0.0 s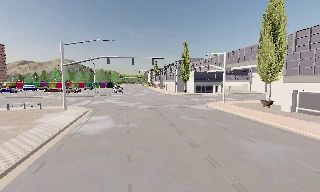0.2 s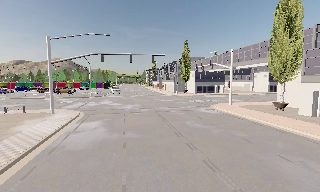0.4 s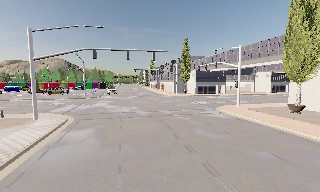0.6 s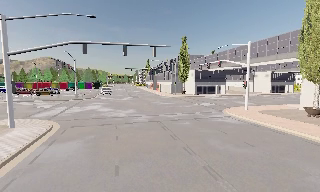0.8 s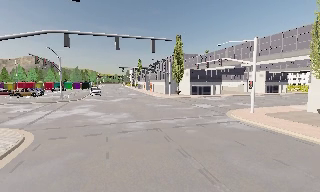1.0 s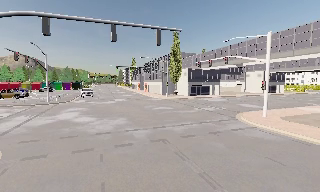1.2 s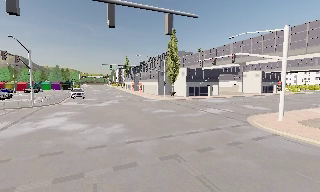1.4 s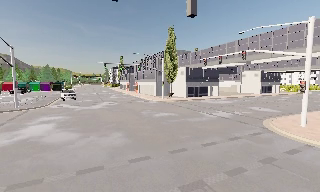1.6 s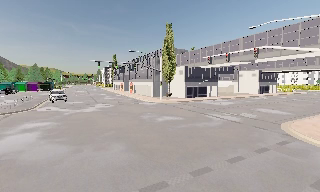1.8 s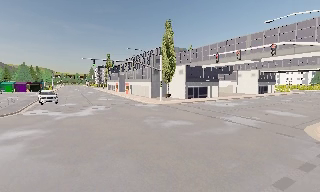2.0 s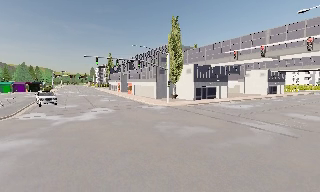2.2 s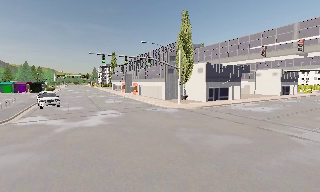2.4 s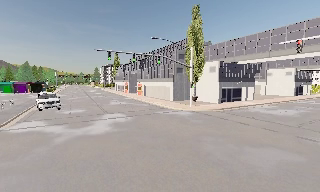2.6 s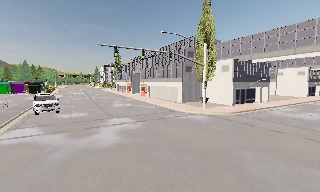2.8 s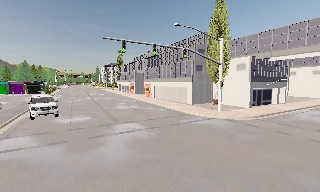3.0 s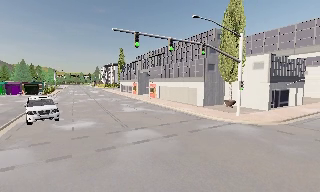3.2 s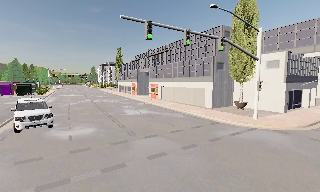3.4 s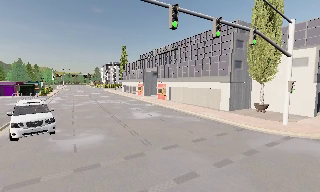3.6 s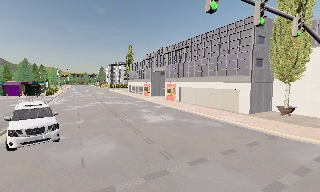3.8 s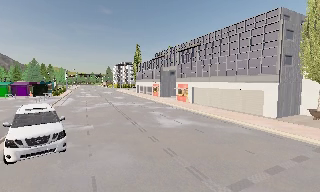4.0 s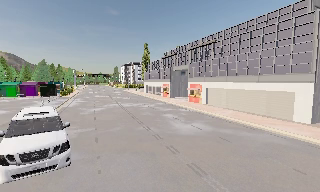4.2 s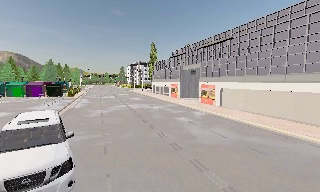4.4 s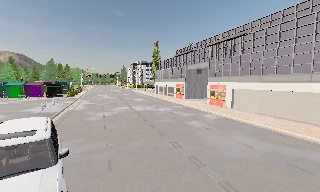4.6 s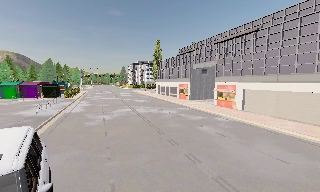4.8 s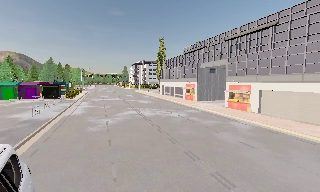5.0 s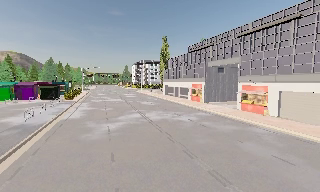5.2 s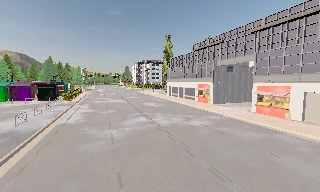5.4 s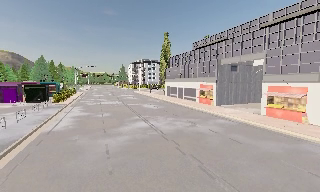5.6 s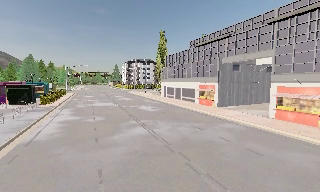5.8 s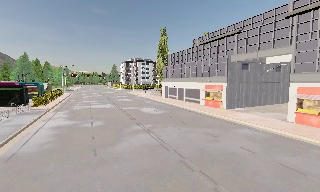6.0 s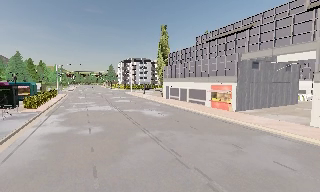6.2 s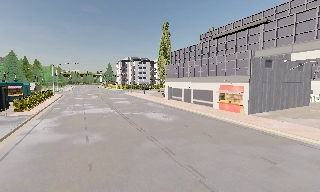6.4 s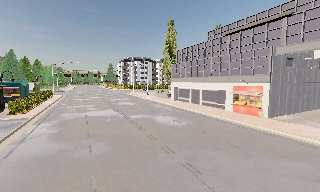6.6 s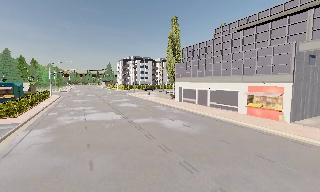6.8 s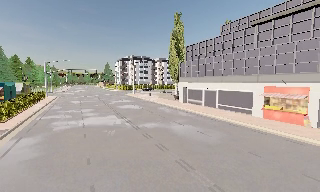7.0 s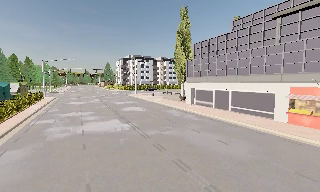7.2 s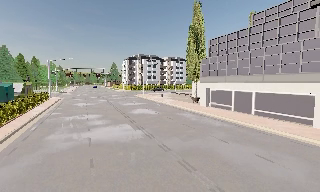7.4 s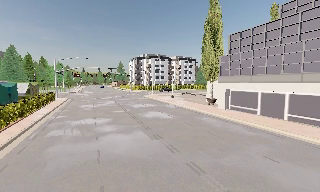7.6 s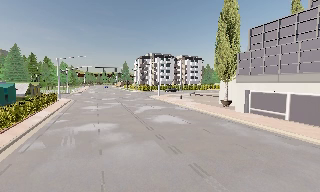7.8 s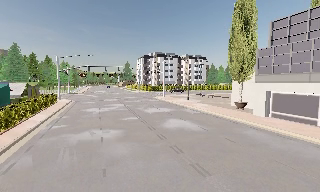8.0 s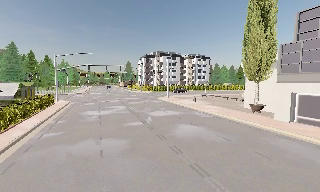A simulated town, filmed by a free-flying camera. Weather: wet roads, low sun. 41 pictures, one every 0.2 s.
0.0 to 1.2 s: The camera pans to its right, which is clockwise from overhead, by about 10 degrees. It travels forward, about 14 m, so what stands in front looms larger.
1.2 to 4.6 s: The camera travels forward and to its left, about 35 m, so what stands in front looms larger.
4.6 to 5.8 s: The camera travels forward, about 11 m, so what stands in front looms larger.
5.8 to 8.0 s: The camera travels forward and to its left, about 20 m, so what stands in front looms larger.
The film runs backward here.
